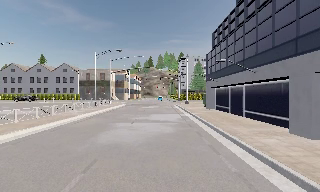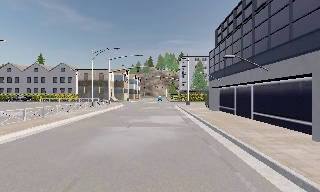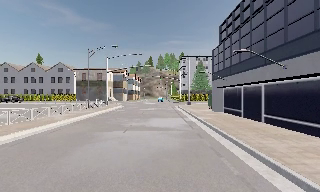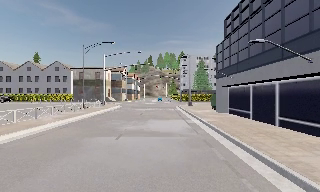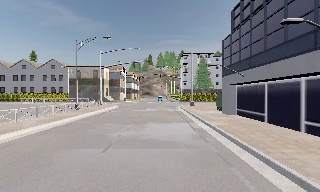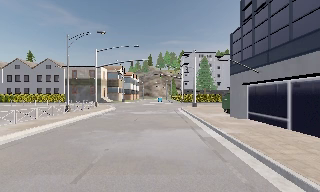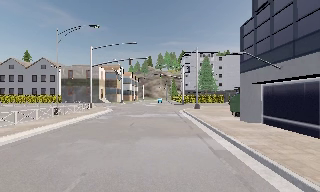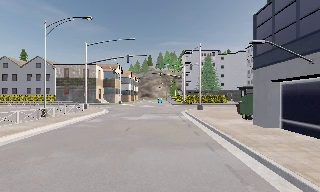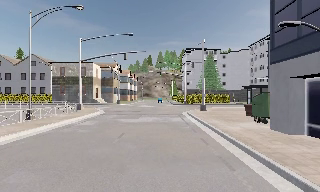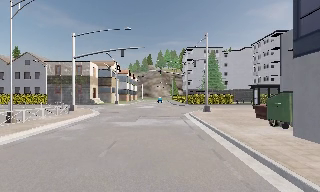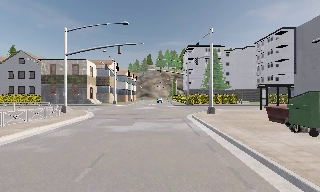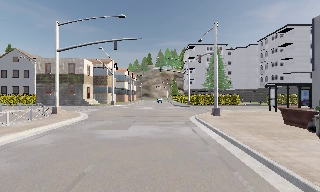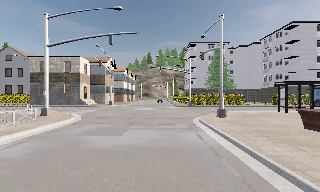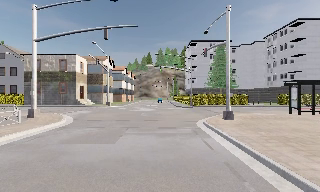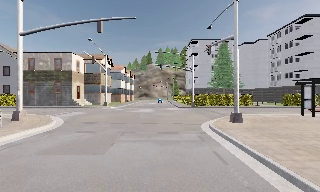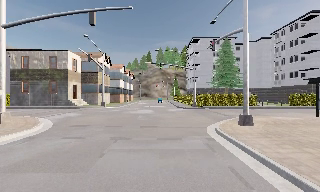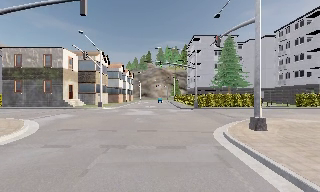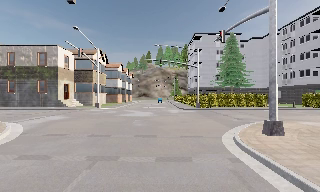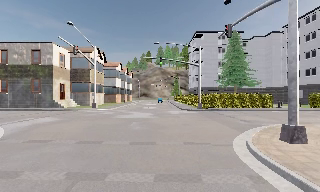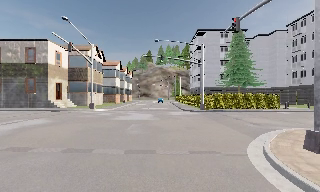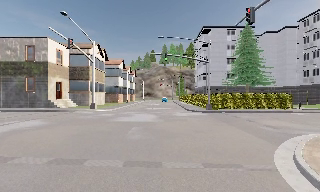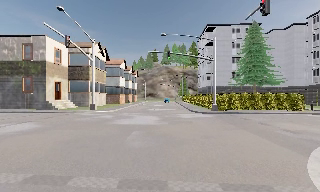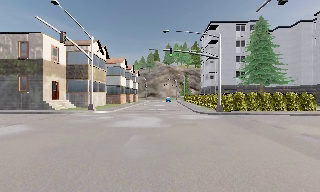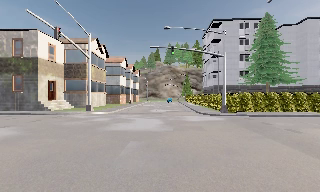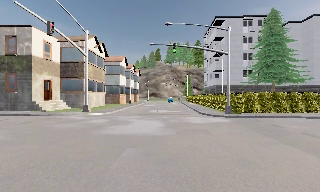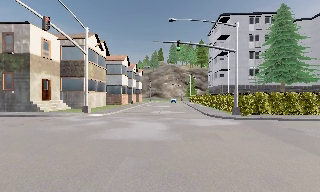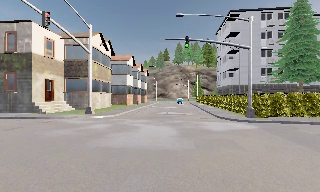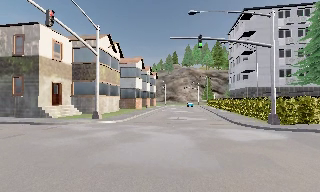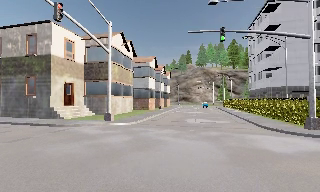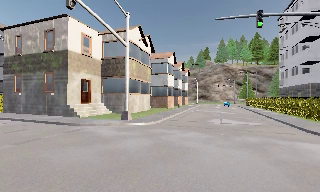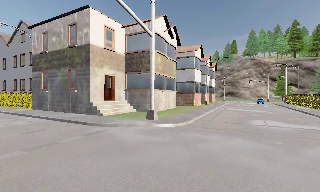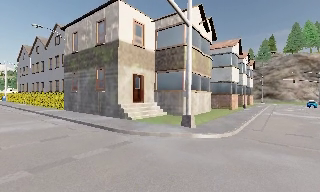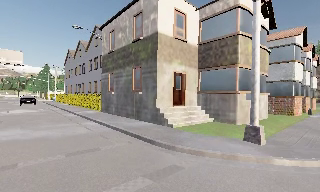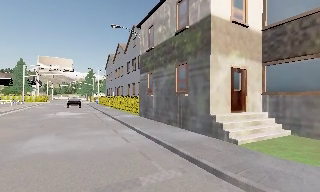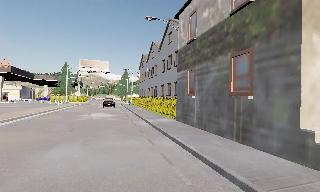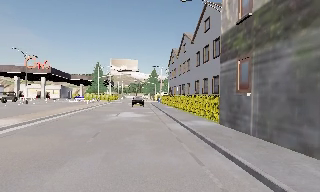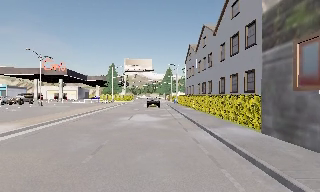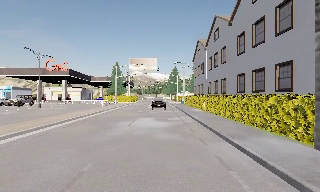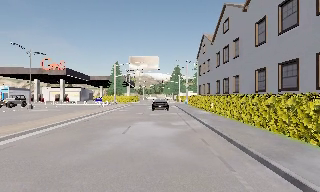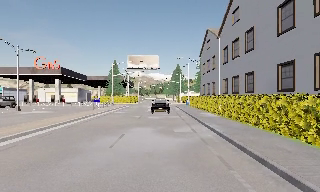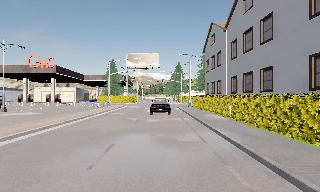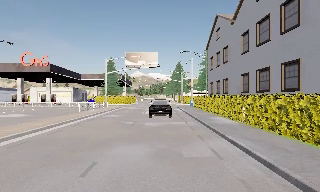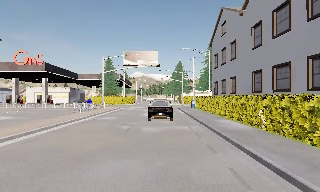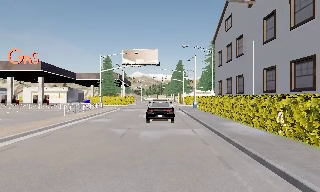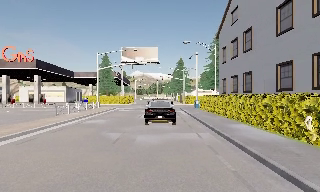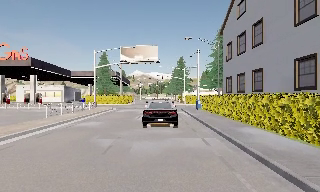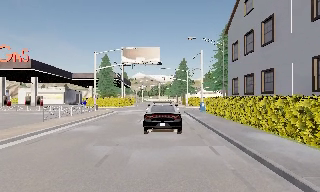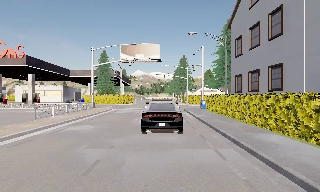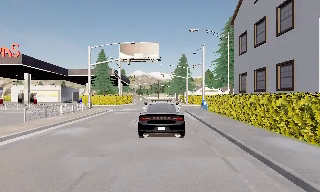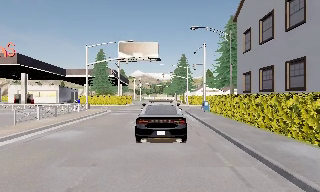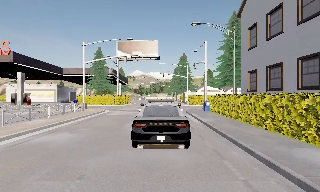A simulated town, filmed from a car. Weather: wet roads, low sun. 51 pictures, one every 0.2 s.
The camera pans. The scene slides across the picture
to the right.
The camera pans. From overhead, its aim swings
counterclockwise.
0.0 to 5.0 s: The camera travels forward, about 30 m, so what stands in front looms larger.
5.0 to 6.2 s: The camera swings to its left by about 35 degrees, and the scene slides to the right. It travels forward, about 8 m. It gains speed.
6.2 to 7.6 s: The scene slides to the right, as the camera pans about 55 degrees to its left. It travels forward, about 14 m.
7.6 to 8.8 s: The camera travels forward, about 9 m, so what stands in front looms larger. It loses speed.
8.8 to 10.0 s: The camera travels forward, about 4.5 m, so what stands in front looms larger.
The film runs forward here.
